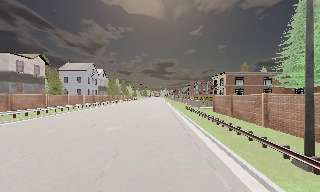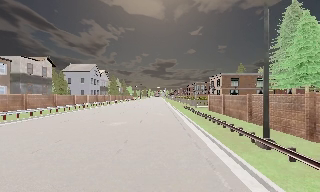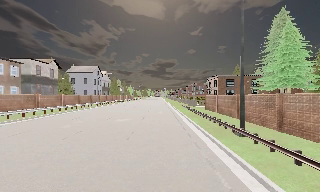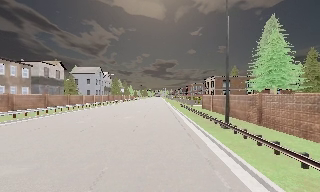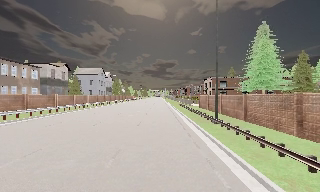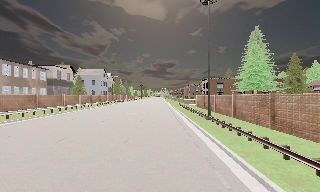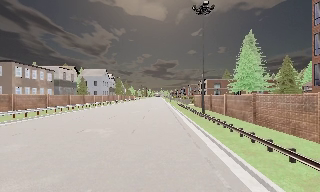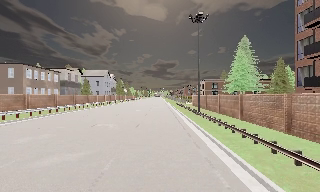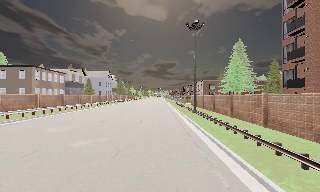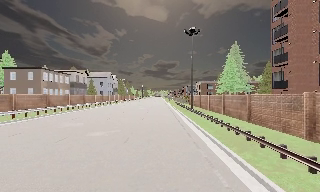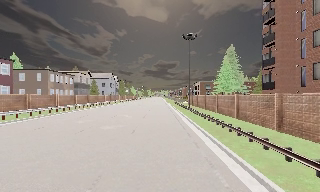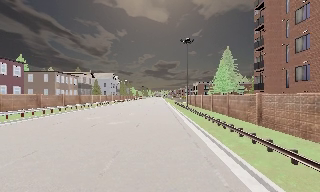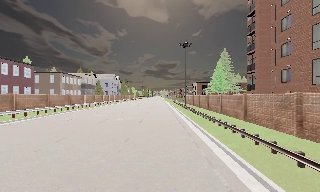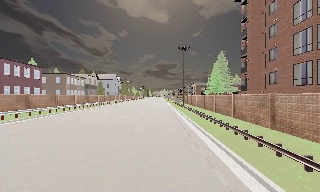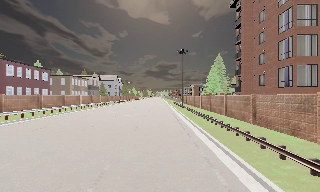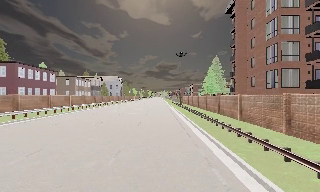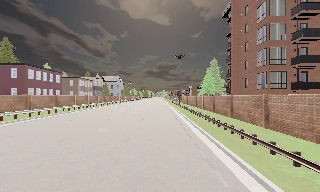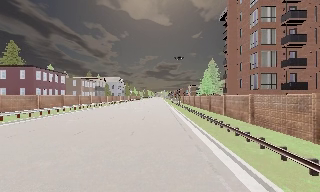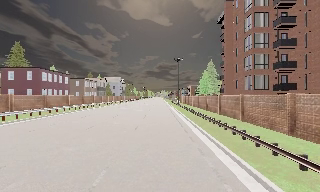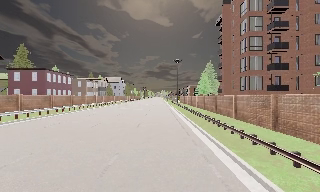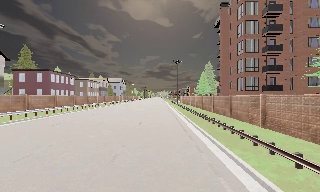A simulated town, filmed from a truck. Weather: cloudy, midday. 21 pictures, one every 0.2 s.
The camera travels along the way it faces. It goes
backward.
0.0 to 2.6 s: The camera travels backward, about 25 m, so what stands in front gets smaller.
2.6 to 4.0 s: The camera travels backward, about 12 m, so what stands in front gets smaller. It loses speed.
The film runs backward here.
